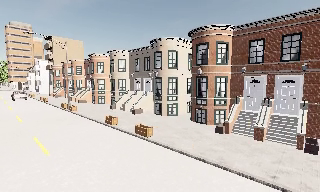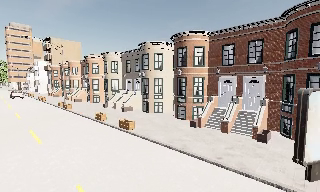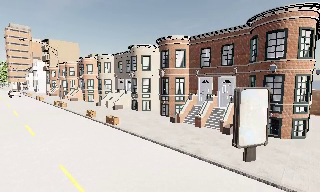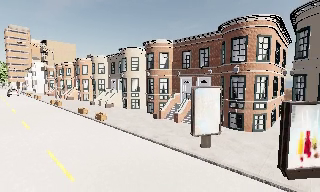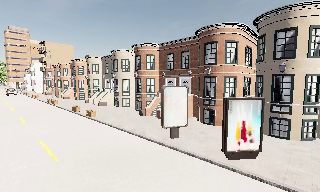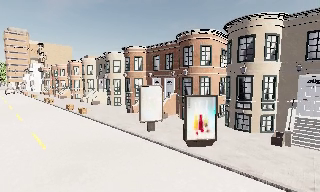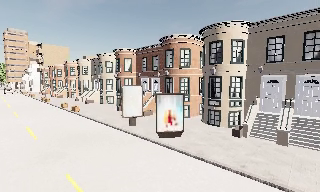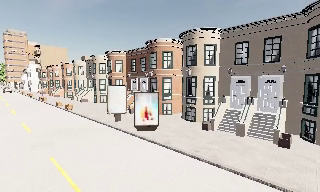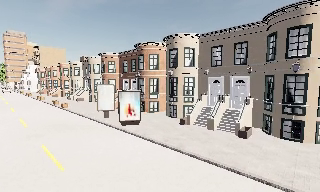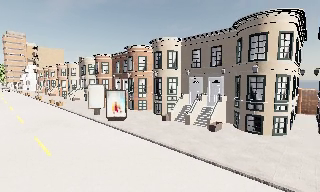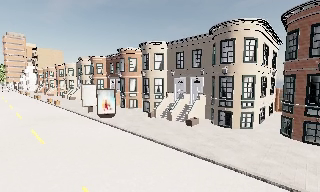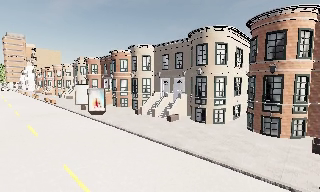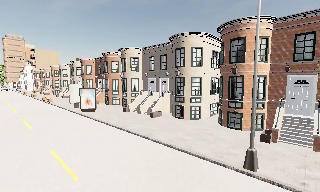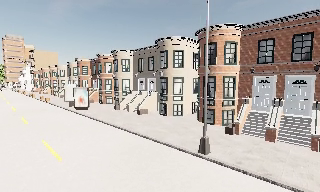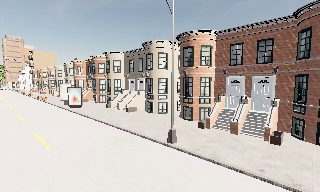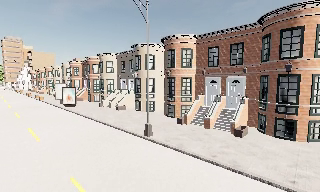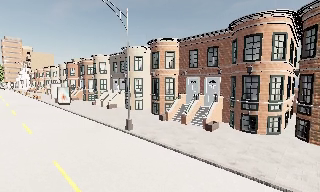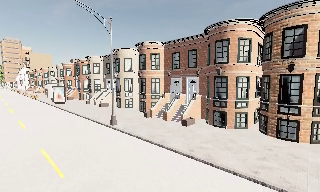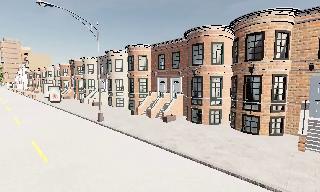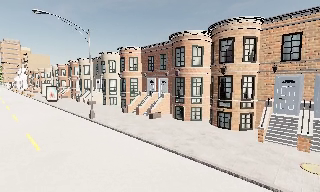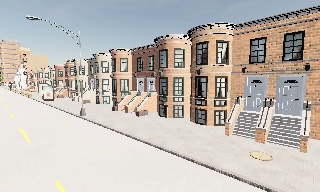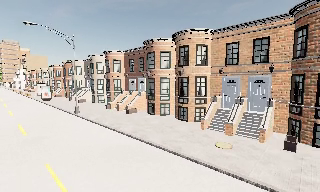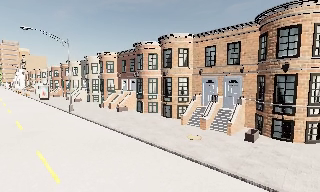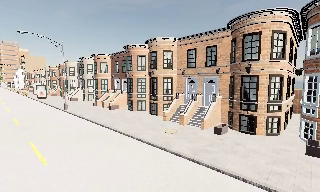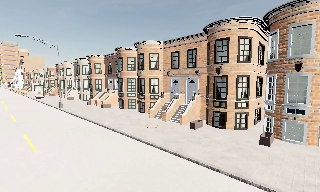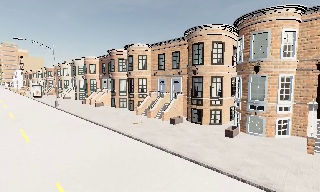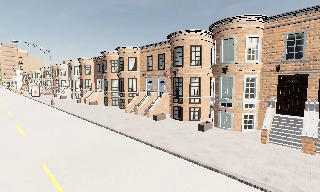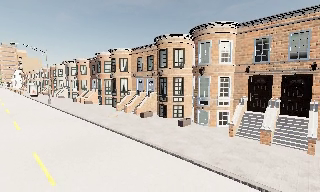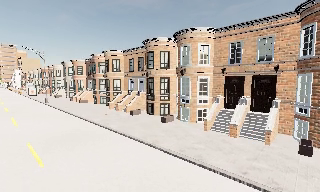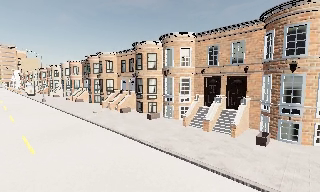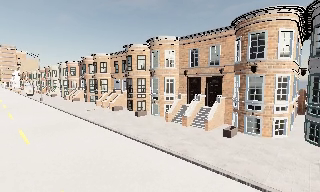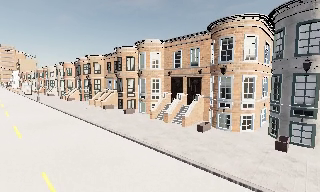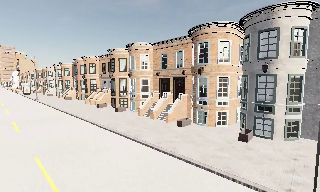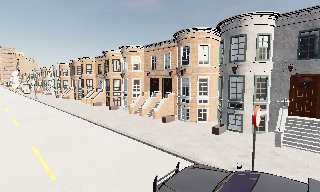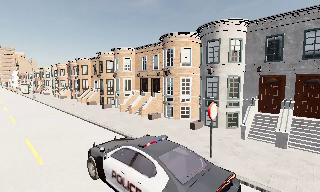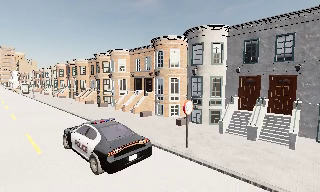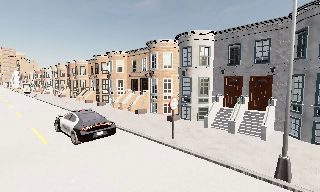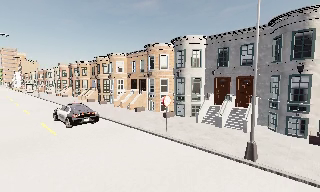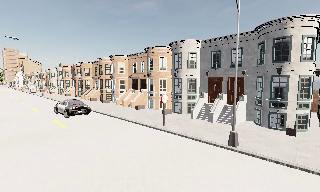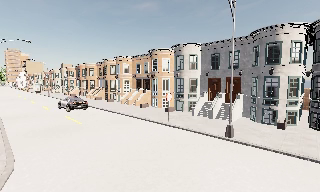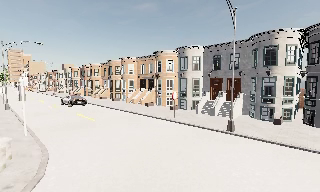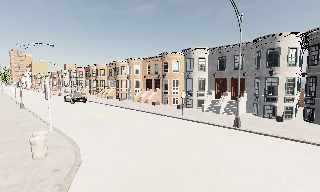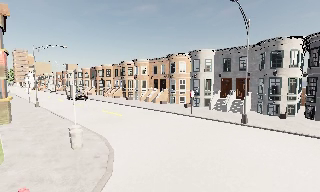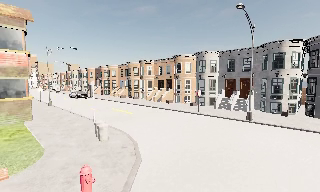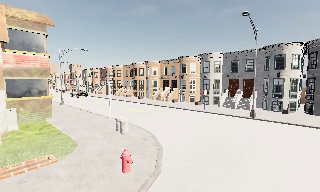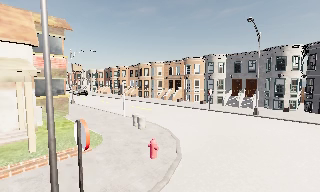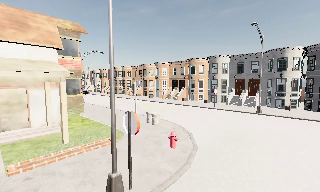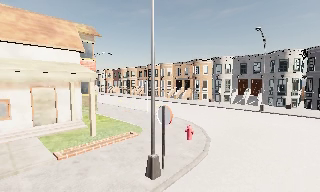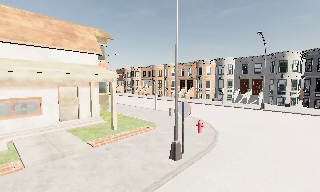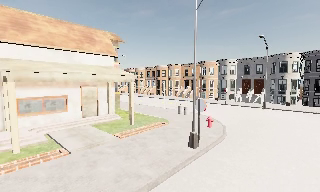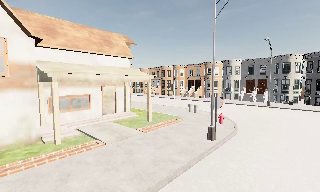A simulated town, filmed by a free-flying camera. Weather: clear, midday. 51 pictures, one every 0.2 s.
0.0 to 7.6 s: The camera travels to its right and backward, about 60 m, so close, fixed things drift to the left.
7.6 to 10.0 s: The camera travels backward and to its left, about 16 m, so what stands in front gets smaller.
The film runs forward here.
